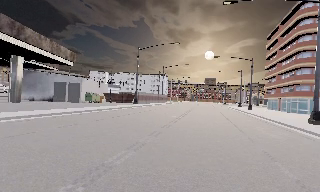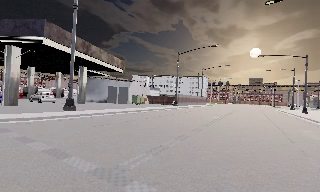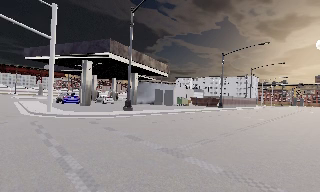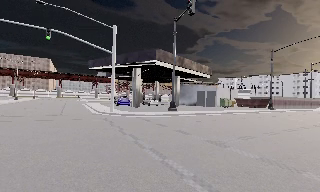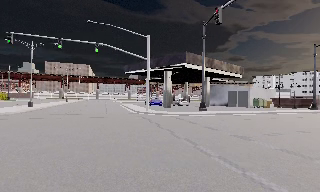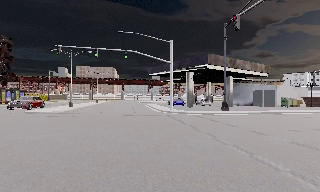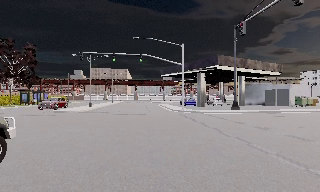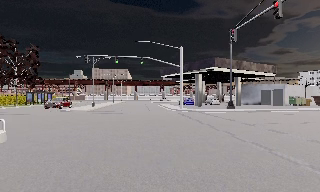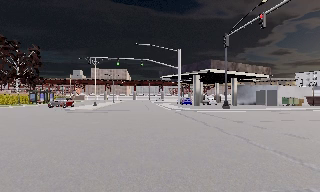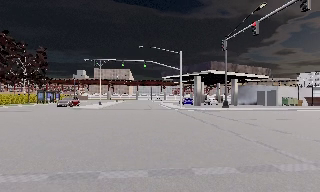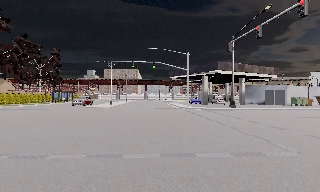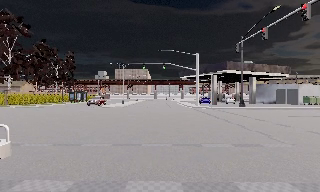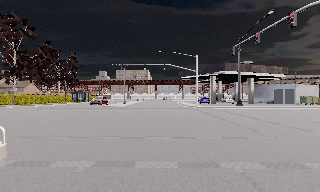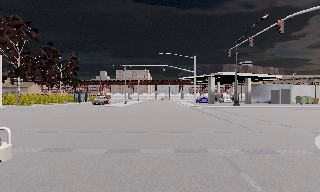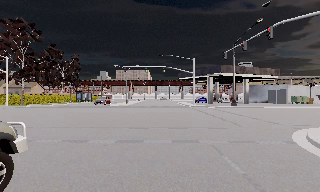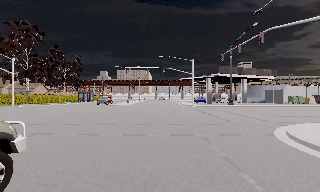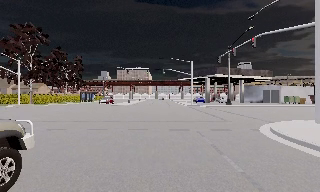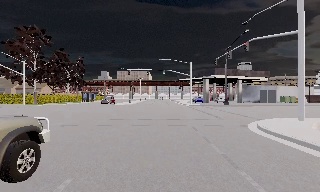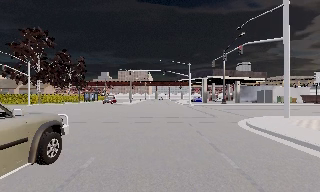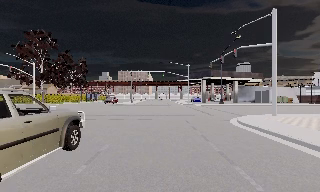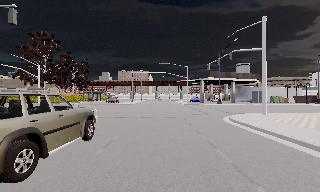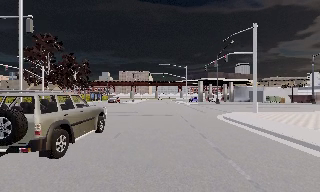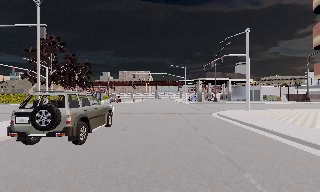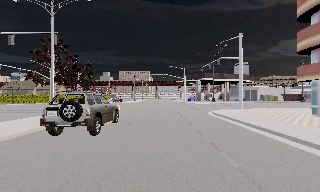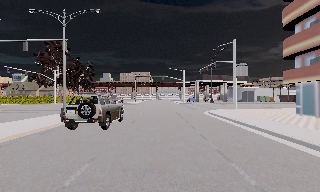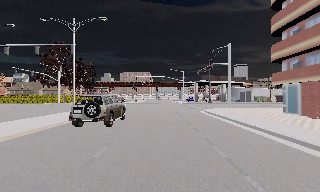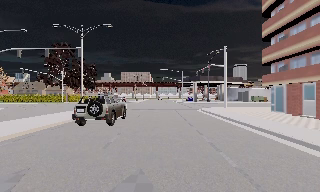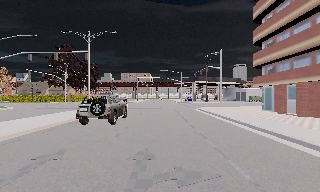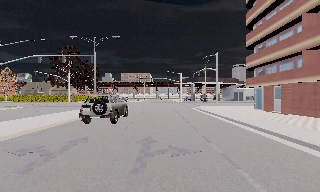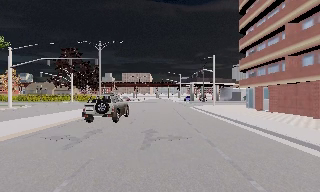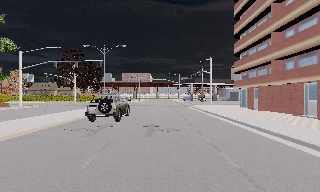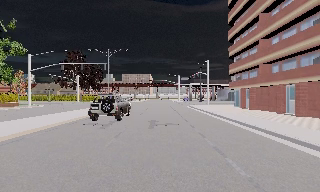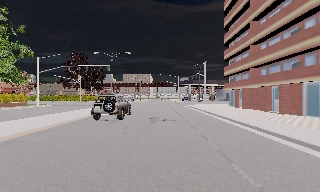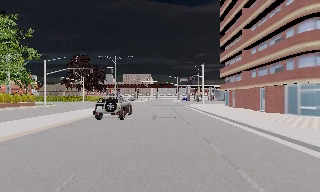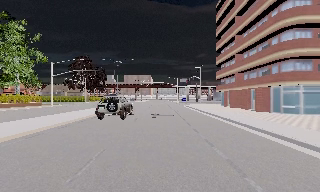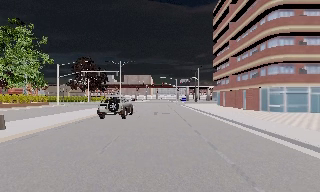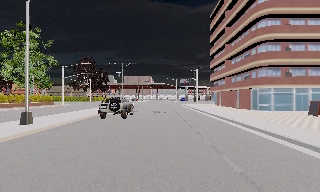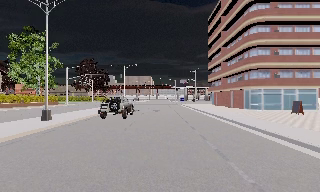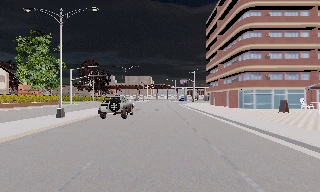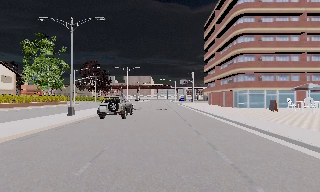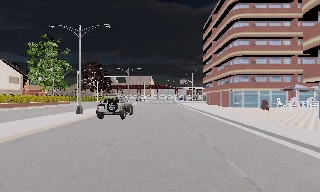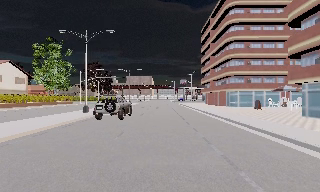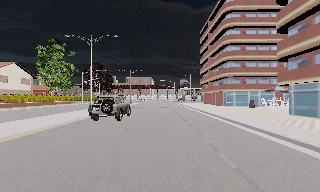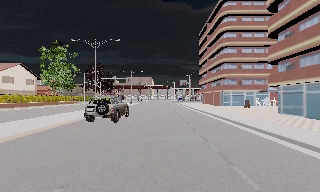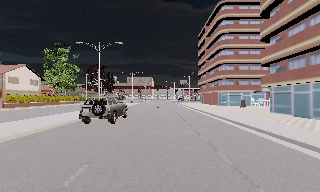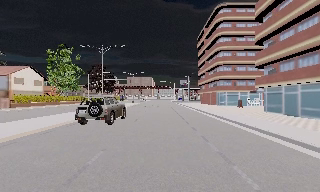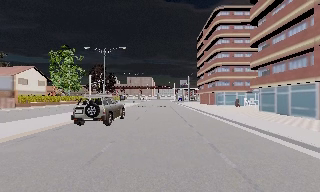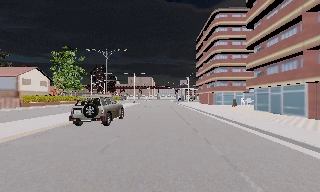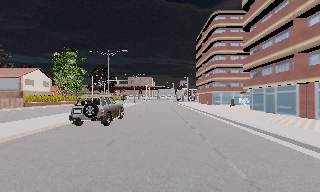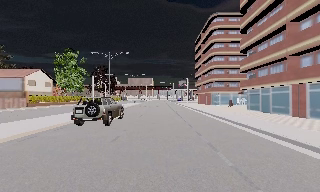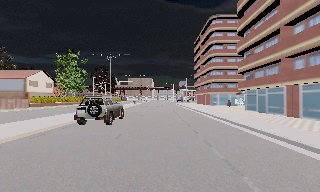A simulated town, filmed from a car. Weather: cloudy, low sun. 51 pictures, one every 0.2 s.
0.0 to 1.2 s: The camera pans to its left, which is counterclockwise from overhead, by about 65 degrees. It travels backward, about 8 m.
1.2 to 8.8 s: The camera travels backward, about 50 m, so what stands in front gets smaller.
8.8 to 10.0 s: The camera travels backward, about 4.5 m, so what stands in front gets smaller. It loses speed.
The film runs backward here.
